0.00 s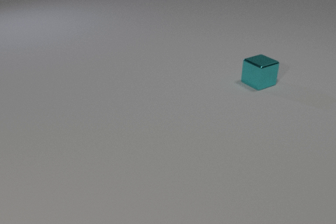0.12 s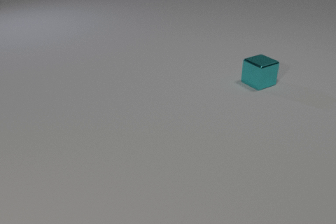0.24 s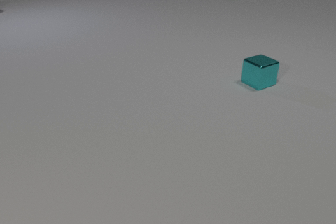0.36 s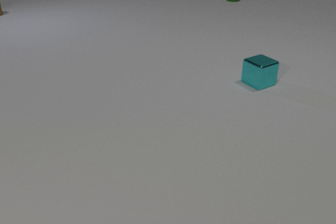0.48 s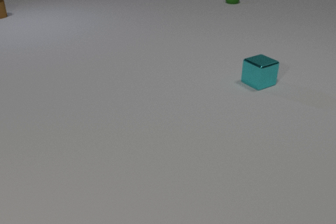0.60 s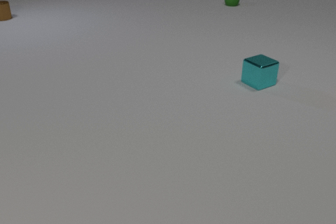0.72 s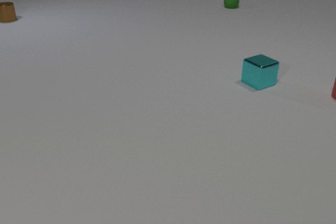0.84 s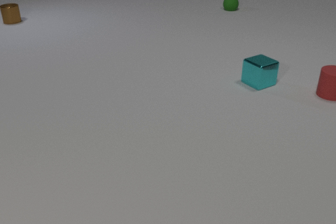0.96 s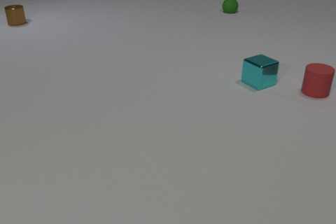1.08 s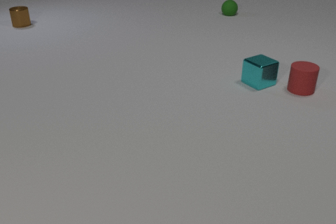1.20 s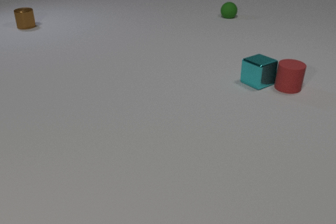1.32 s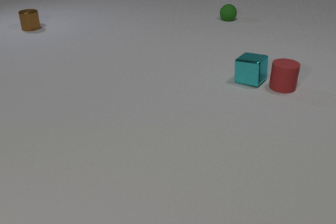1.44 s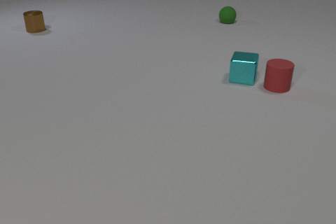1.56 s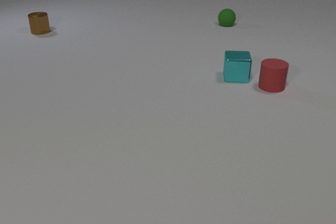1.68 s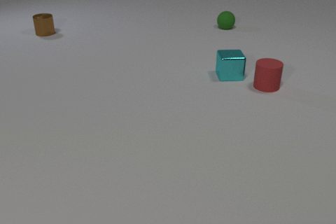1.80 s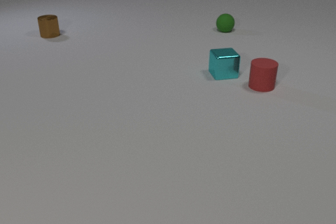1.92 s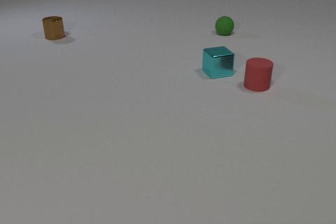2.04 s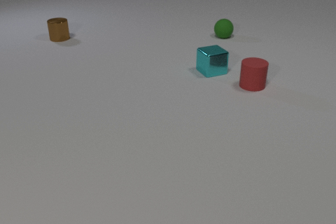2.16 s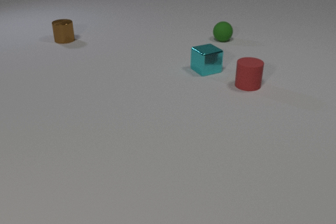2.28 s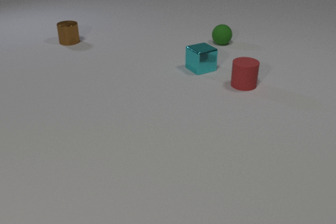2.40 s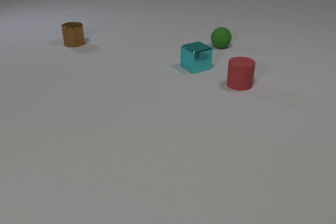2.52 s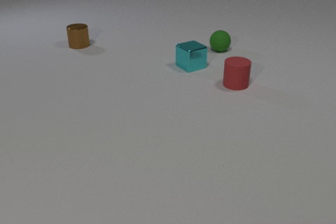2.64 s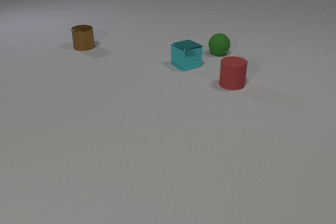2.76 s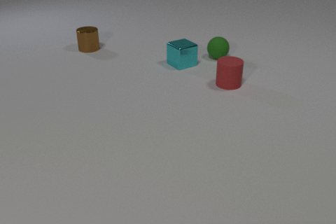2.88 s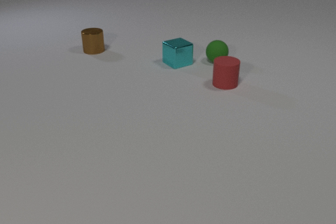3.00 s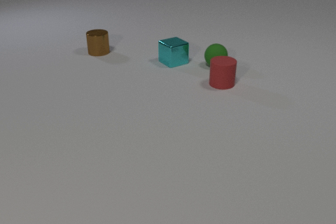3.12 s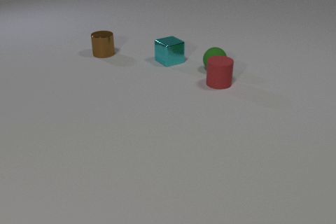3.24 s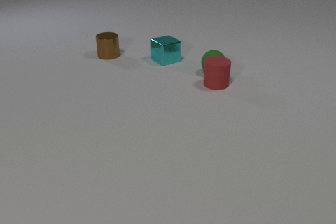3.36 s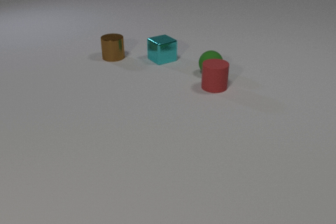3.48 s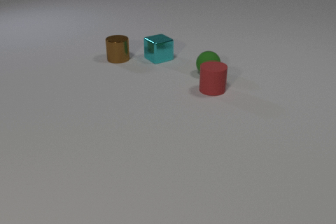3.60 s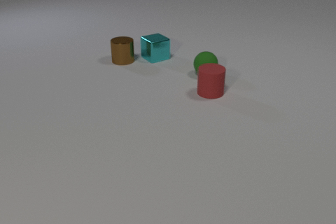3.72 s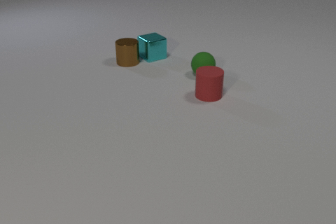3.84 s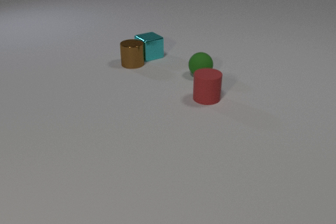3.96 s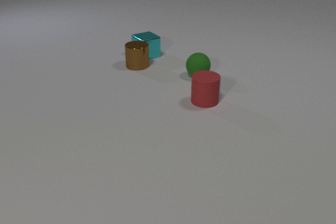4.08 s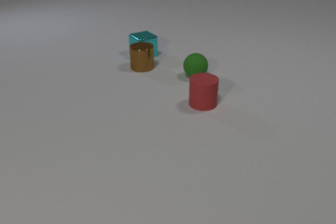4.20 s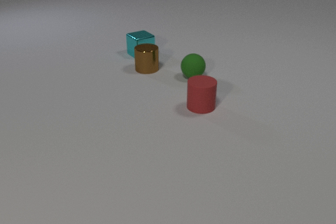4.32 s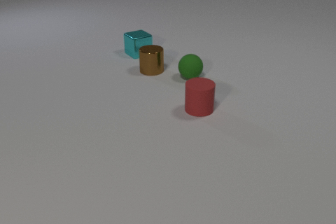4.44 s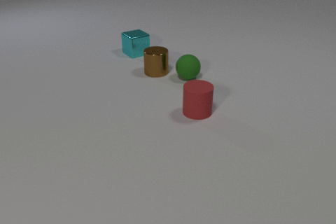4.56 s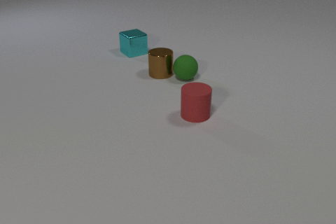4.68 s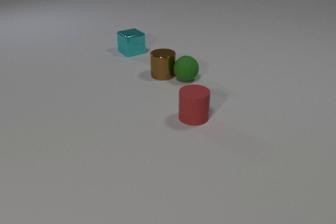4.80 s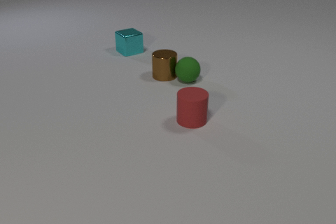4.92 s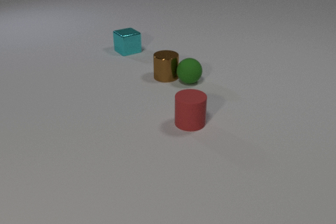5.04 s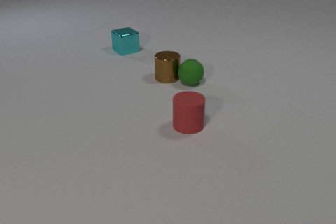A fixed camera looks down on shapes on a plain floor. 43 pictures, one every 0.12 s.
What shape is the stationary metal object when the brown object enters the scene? cube.
Are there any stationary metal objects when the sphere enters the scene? yes.
What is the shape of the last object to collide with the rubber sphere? cylinder.
0.00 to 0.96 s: The red rubber cylinder comes in at the right edge, slides to the left. The green rubber sphere comes in at the top edge, rolls toward the camera. The brown metal cylinder comes in at the left edge, slides toward the camera and to the right.
0.96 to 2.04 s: The red rubber cylinder slides to the left. The cyan metal cube slides to the left and away from the camera, spins counterclockwise seen from above by about 75 degrees, its near face sliding to the right. The green rubber sphere rolls toward the camera. The brown metal cylinder slides toward the camera and to the right. The red rubber cylinder and the cyan metal cube collide.
2.04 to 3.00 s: The red rubber cylinder slides to the left. The cyan metal cube slides to the left and away from the camera. The green rubber sphere rolls toward the camera. The brown metal cylinder slides toward the camera and to the right.
3.00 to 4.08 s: The red rubber cylinder slides toward the camera. The cyan metal cube slides to the left and away from the camera. The green rubber sphere rolls toward the camera and to the left. The brown metal cylinder slides toward the camera and to the right. The red rubber cylinder and the green rubber sphere collide.
4.08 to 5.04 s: The red rubber cylinder slides toward the camera. The cyan metal cube slides to the left and away from the camera. The green rubber sphere rolls toward the camera. The brown metal cylinder slides toward the camera and to the right. The green rubber sphere and the brown metal cylinder collide.
